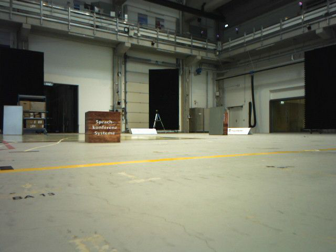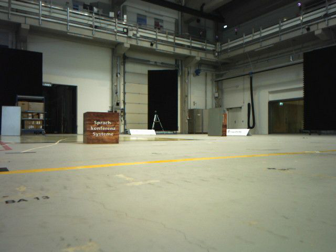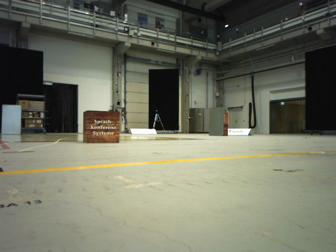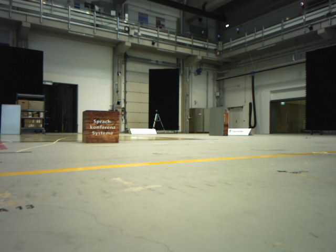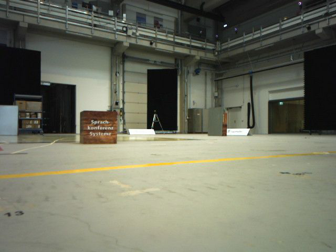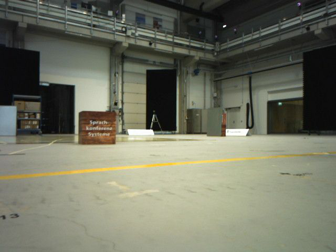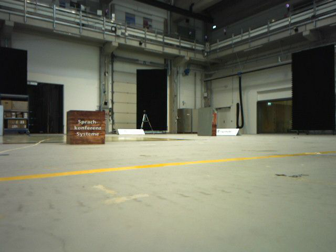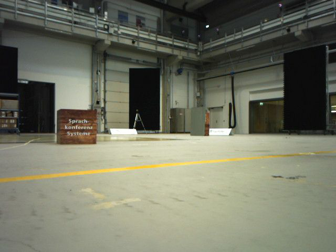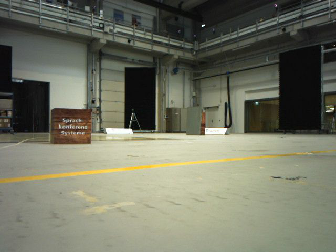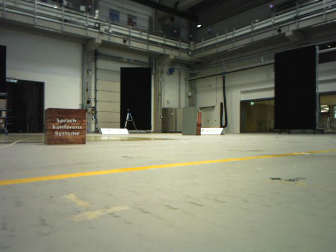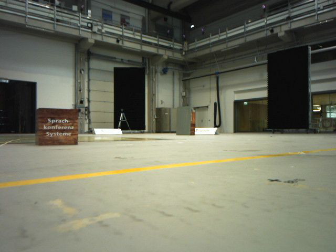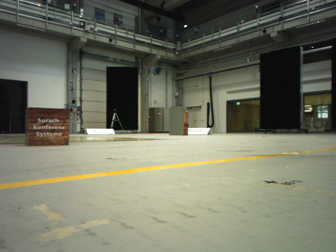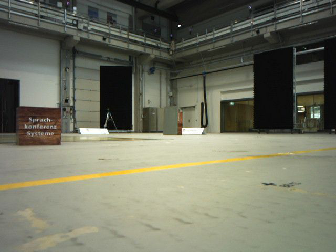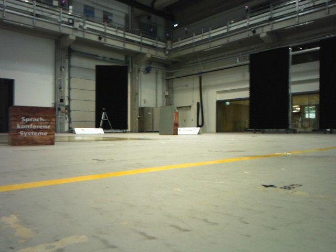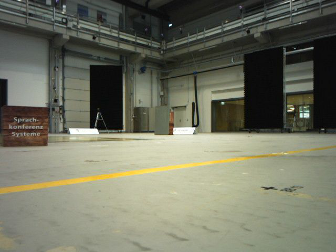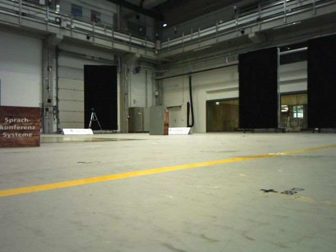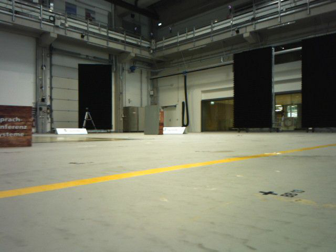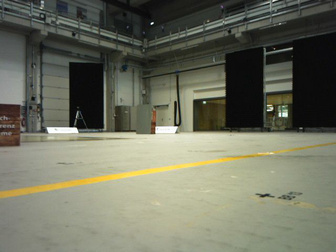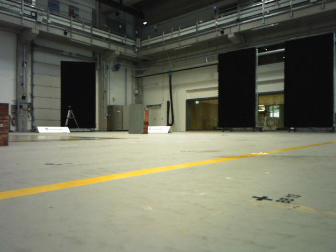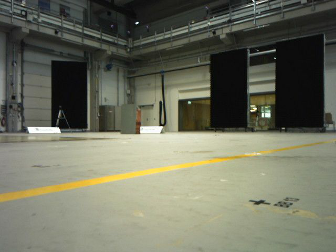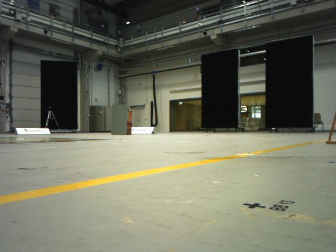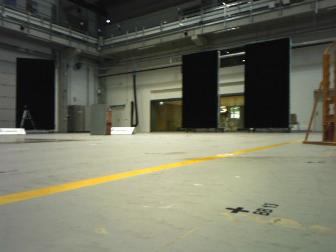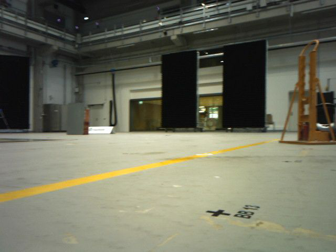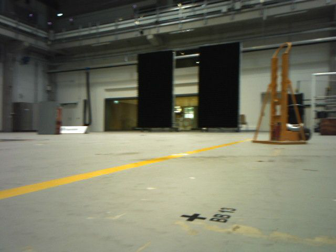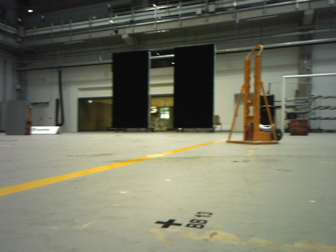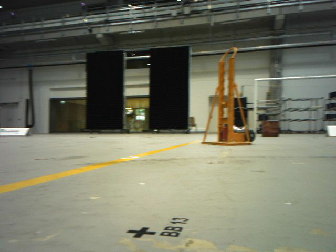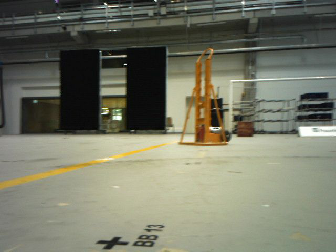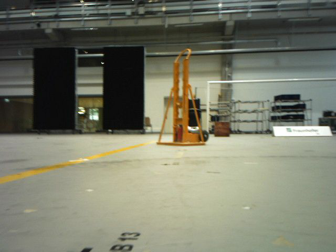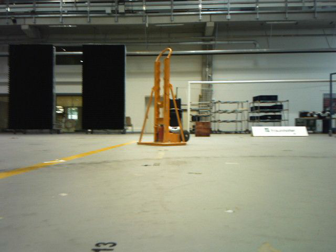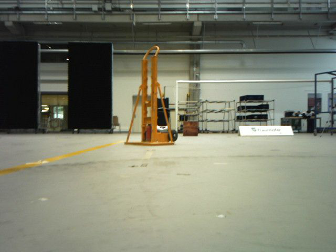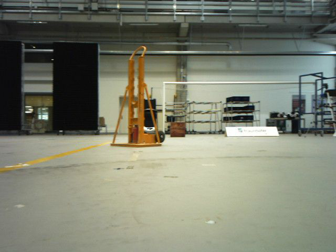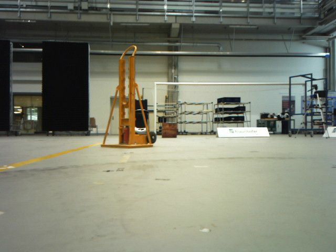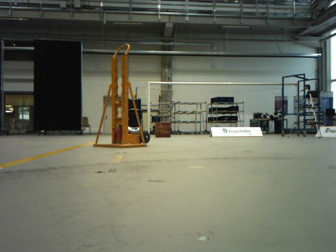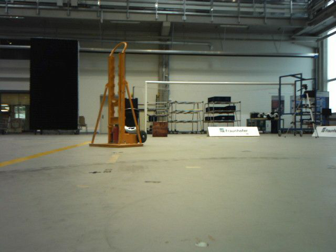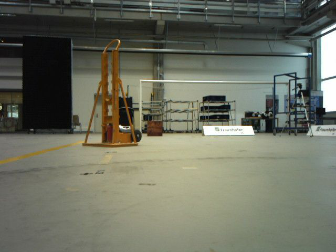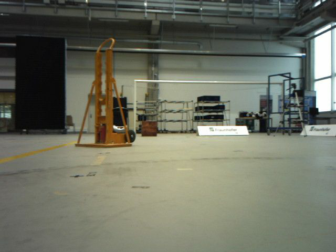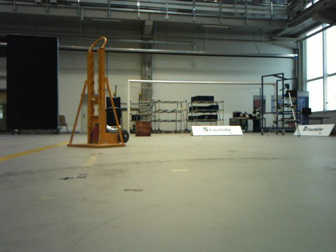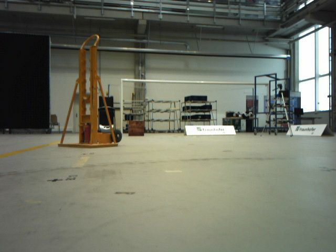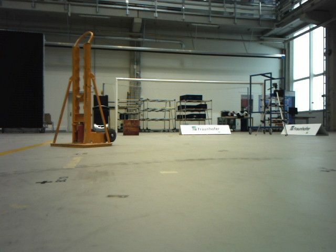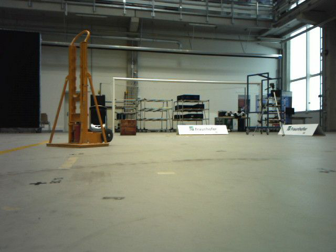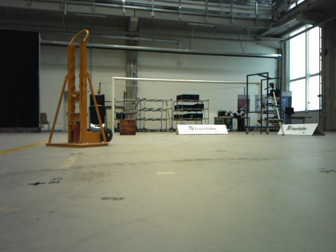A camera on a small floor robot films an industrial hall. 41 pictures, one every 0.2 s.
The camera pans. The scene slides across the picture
to the left.
The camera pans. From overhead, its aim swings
clockwise.
0.0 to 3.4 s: The camera swings to its right by about 15 degrees, and the scene slides to the left. It travels forward, about 0.7 m, so what stands in front looms larger.
3.4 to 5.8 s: The camera pans to its right, which is clockwise from overhead, by about 45 degrees. It travels forward, about 0.4 m.
5.8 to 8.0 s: The scene slides to the left, as the camera pans about 10 degrees to its right. It travels forward, about 0.4 m, so what stands in front looms larger.
The film runs forward here.
